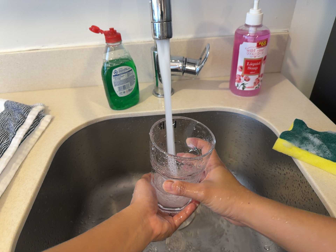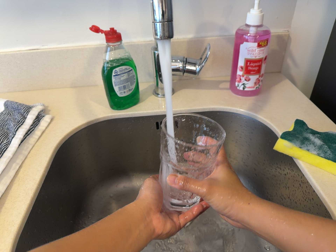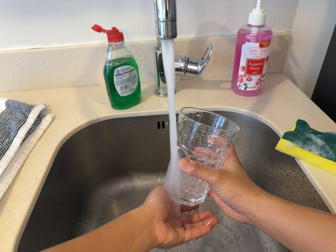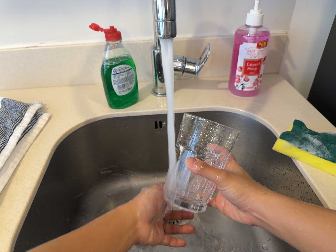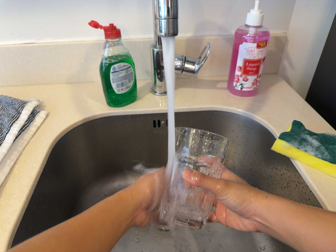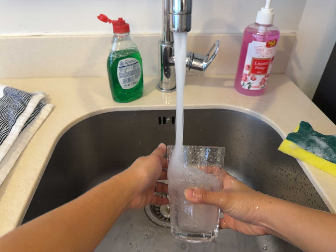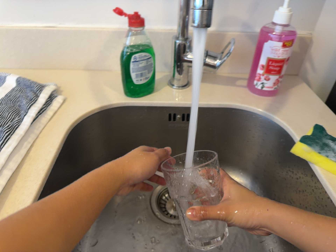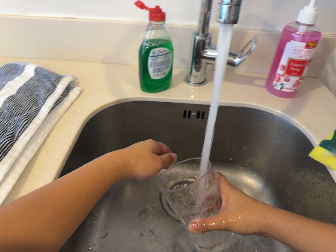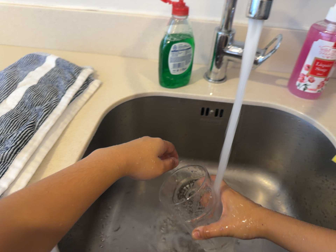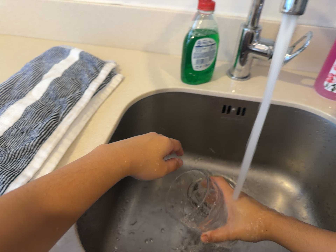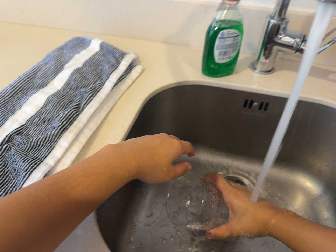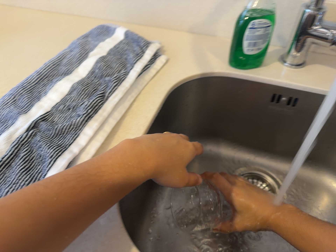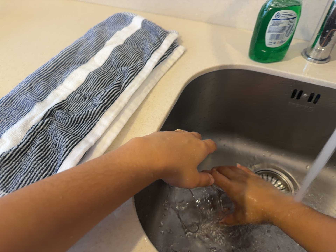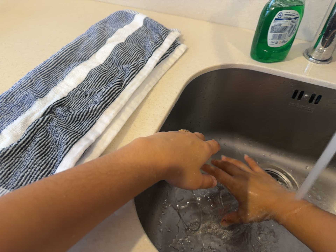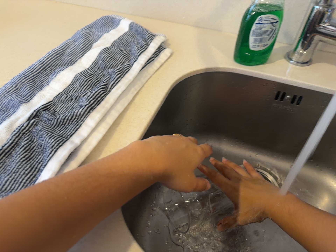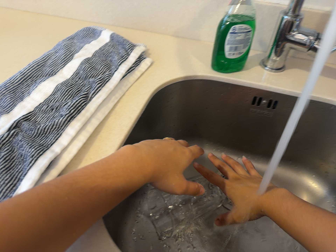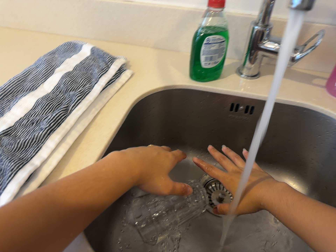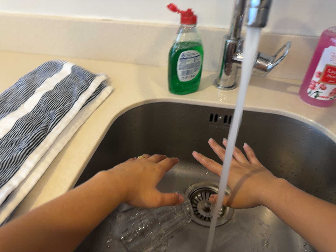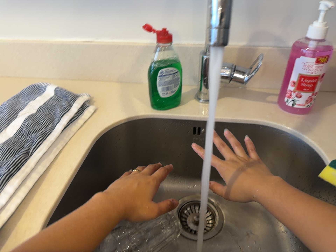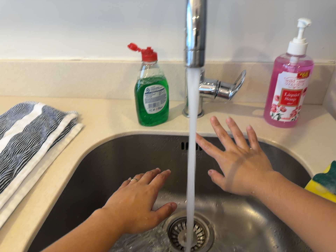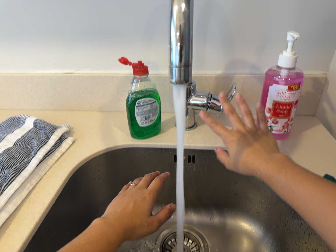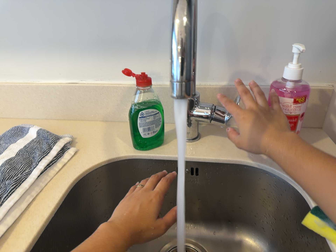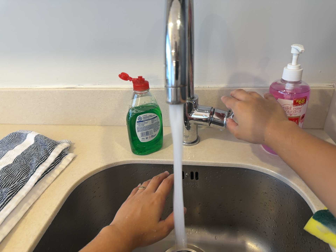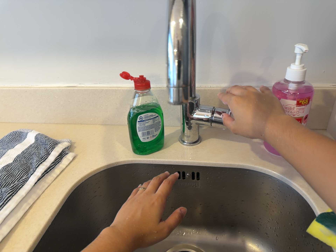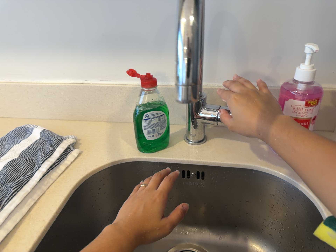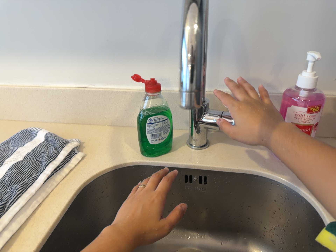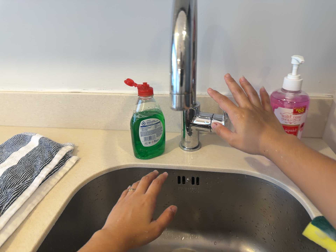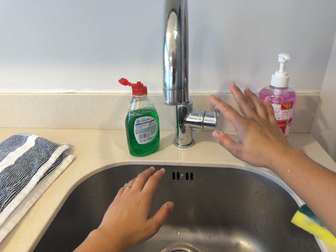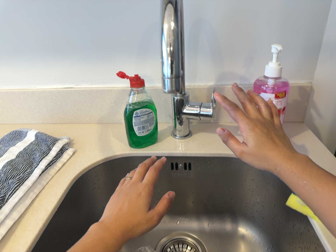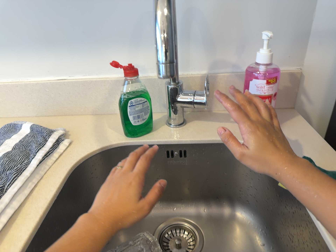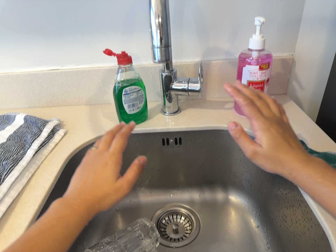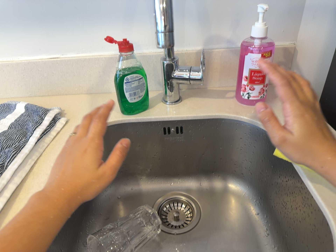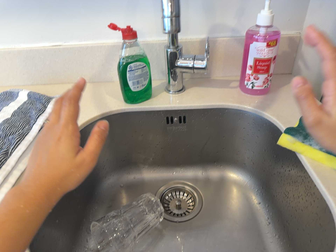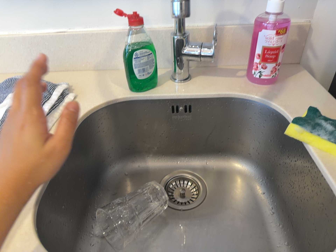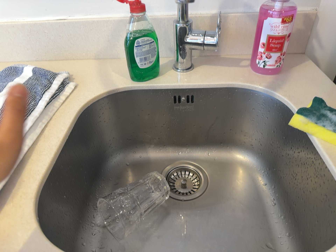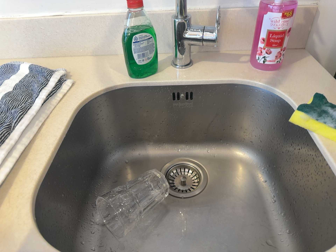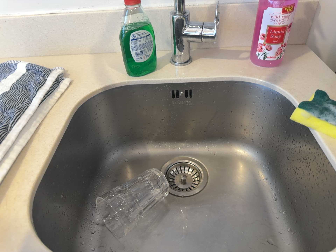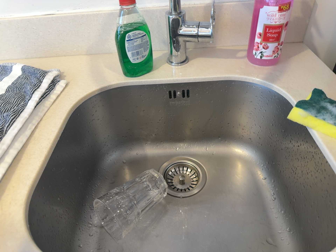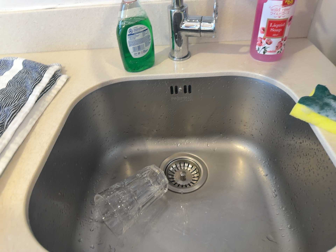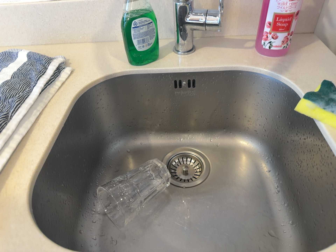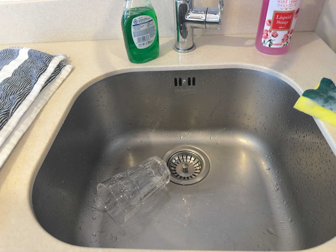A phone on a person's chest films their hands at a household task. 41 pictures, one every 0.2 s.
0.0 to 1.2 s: The camera shifts only a little, or ends up much as it began.
1.2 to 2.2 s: The camera pans to its left by about 15 degrees. It travels to its left, about 6 cm, so close, fixed things drift to the right. It rolls about its line of sight by about 10 degrees, and the scene rotates clockwise.
2.2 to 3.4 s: The camera travels to its right, about 6 cm, so close, fixed things drift to the left.
3.4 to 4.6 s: The camera travels to its right, about 8 cm, so close, fixed things drift to the left. Its aim tips toward the top of its view by about 10 degrees, and the scene shifts downward.
4.6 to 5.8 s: The camera travels backward, about 6 cm, so what stands in front gets smaller.
5.8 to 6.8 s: The camera's aim tips toward the bottom of its view by about 10 degrees, and the scene shifts upward.
6.8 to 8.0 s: The camera shifts only a little, or ends up much as it began.
The film runs backward here.
